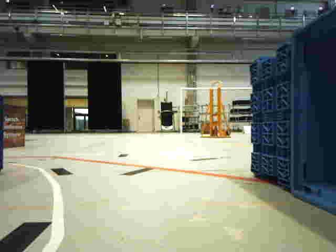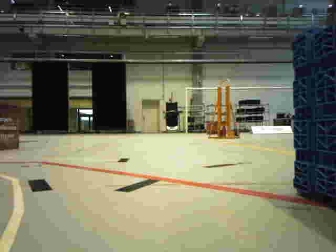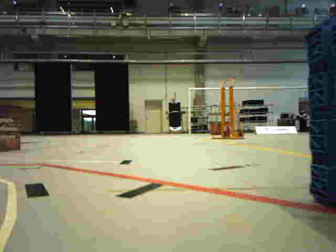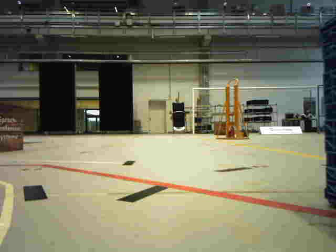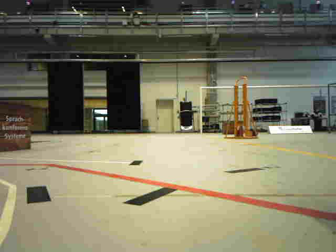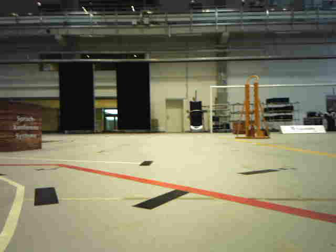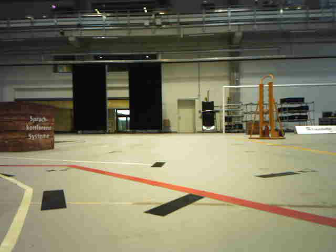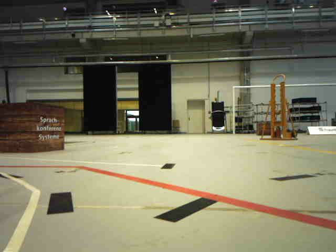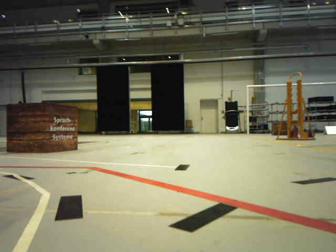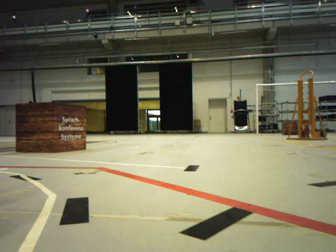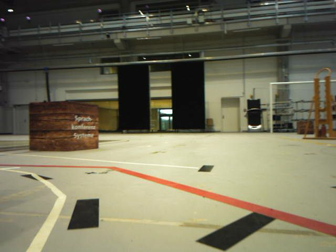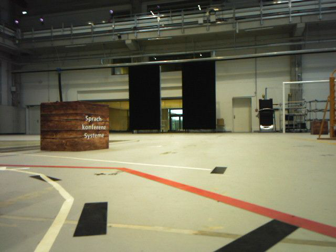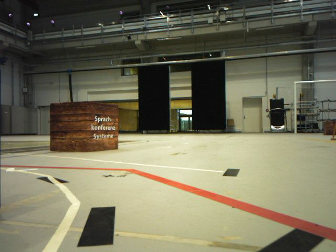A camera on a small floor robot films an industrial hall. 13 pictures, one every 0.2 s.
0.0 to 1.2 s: The camera travels forward, about 0.3 m, so what stands in front looms larger.
1.2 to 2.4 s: The camera pans to its left, which is counterclockwise from overhead, by about 15 degrees. It travels forward, about 0.2 m, so what stands in front looms larger.
The film runs forward here.
